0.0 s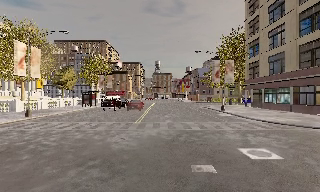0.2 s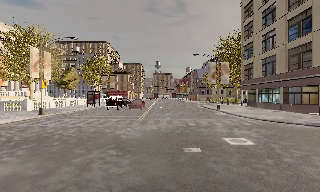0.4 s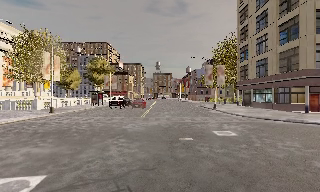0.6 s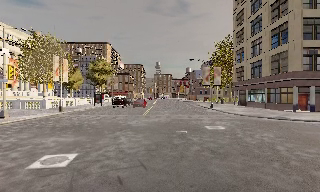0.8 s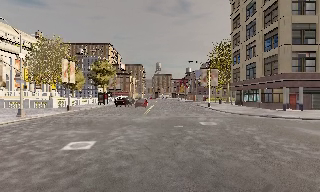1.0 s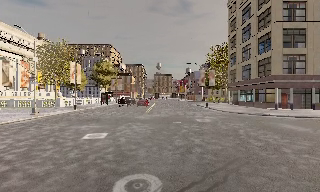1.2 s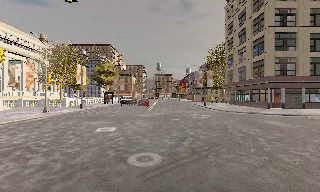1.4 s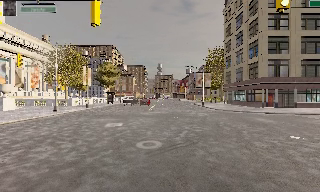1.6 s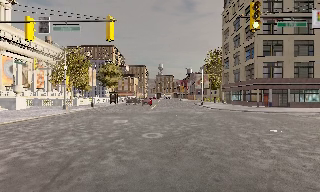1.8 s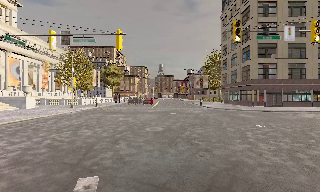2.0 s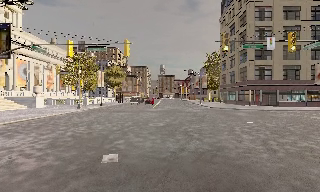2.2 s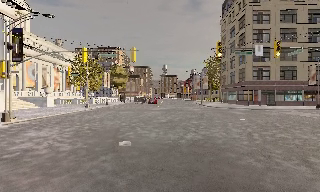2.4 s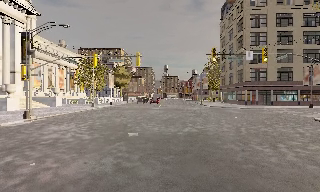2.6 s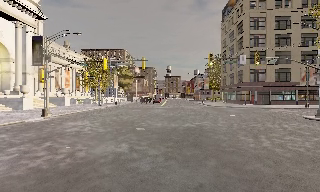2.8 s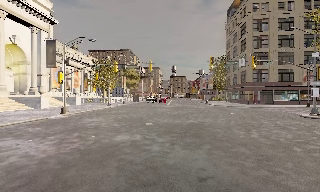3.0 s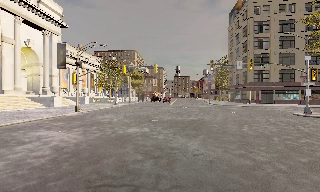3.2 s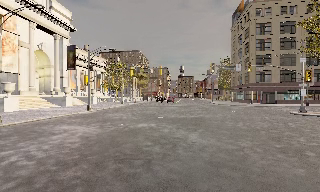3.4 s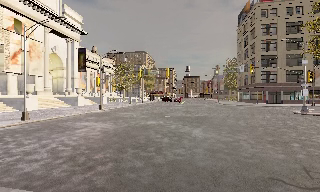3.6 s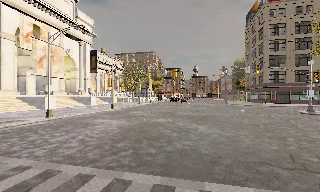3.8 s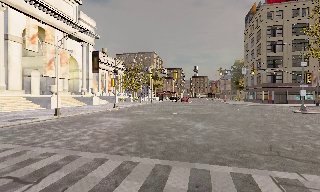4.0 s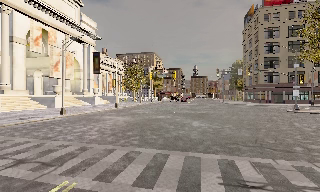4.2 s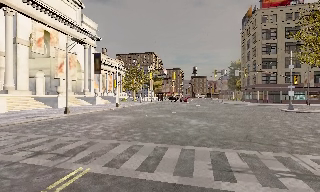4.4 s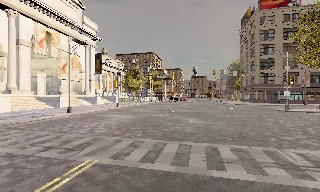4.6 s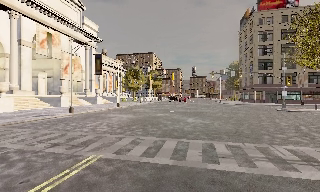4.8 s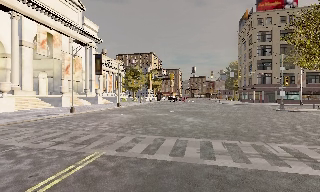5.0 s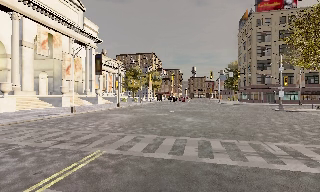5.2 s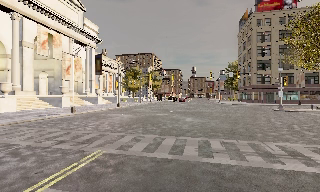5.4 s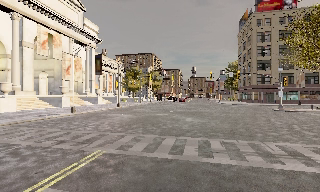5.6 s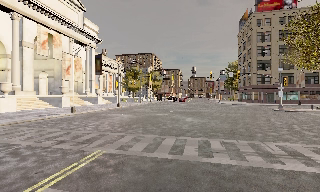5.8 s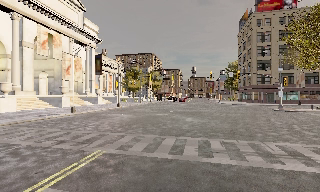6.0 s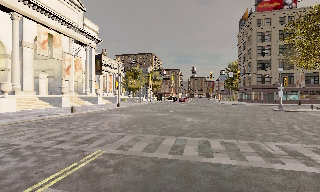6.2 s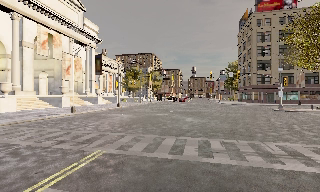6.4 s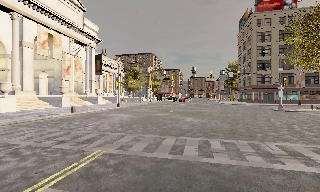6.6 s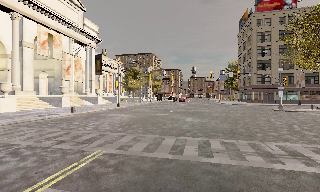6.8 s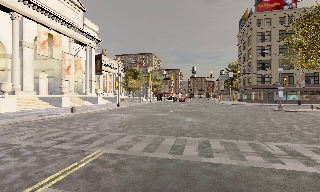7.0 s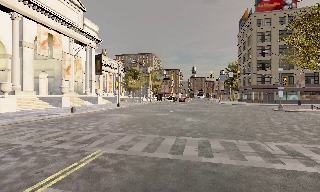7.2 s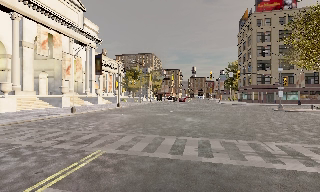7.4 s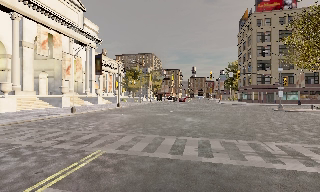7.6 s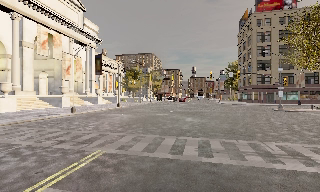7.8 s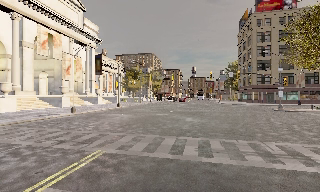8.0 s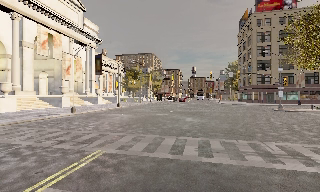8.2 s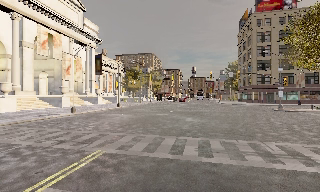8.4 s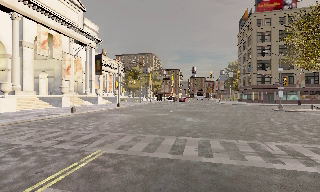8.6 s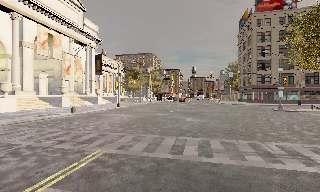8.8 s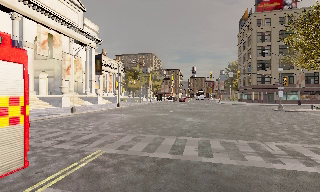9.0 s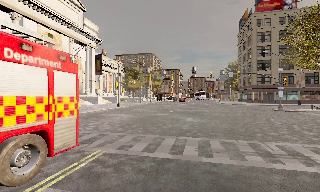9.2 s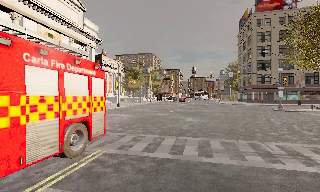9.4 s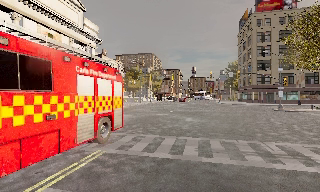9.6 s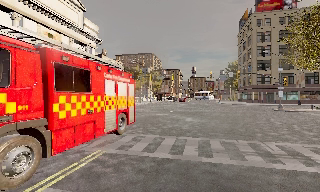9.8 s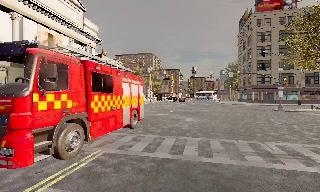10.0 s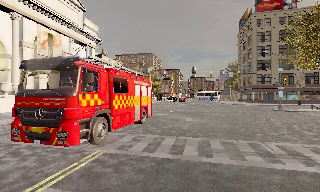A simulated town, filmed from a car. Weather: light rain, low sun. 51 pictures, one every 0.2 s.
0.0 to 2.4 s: The camera travels backward, about 19 m, so what stands in front gets smaller.
2.4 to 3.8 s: The scene slides to the right, as the camera pans about 10 degrees to its left. It travels backward, about 10 m, so what stands in front gets smaller.
3.8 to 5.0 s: The camera travels backward, about 3 m, so what stands in front gets smaller. It loses speed.
5.0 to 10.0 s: The camera keeps its place and its aim.
The film runs backward here.
